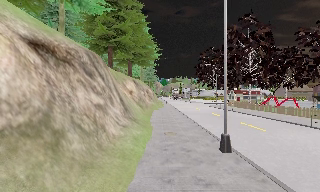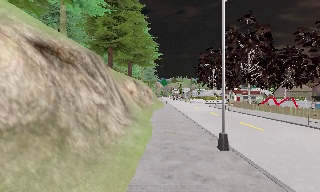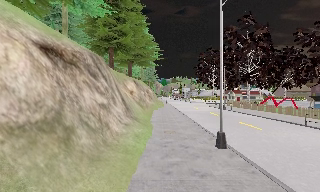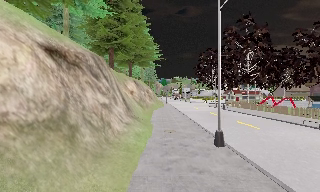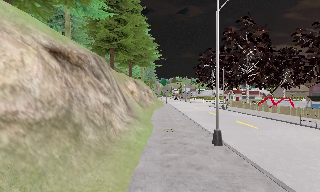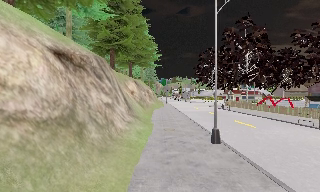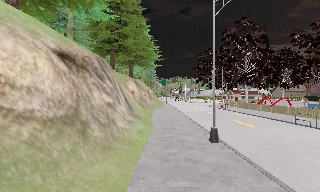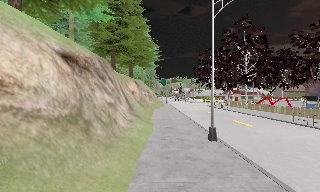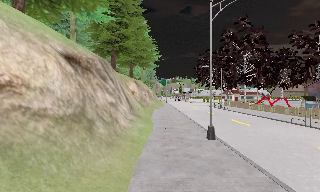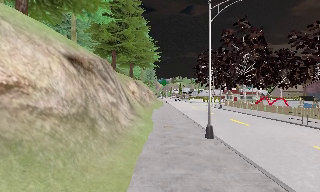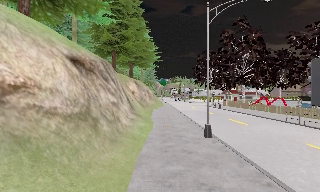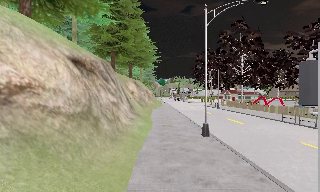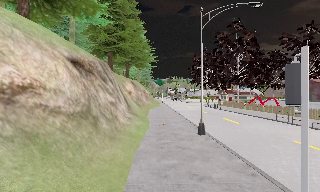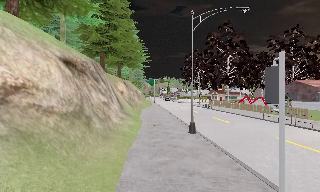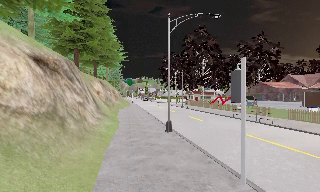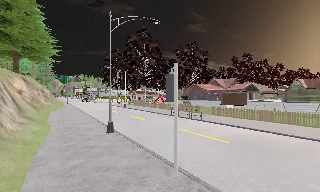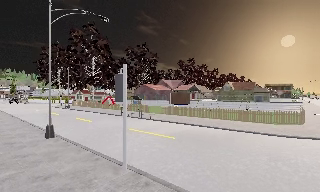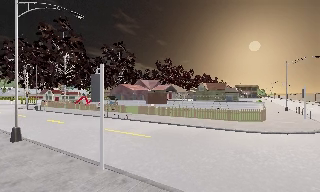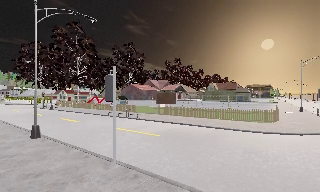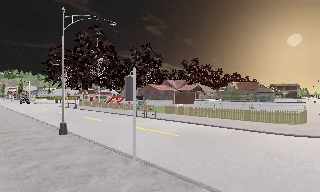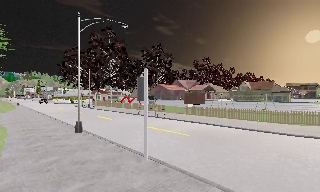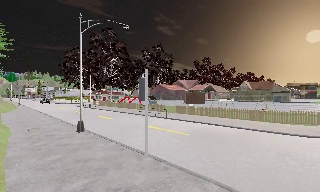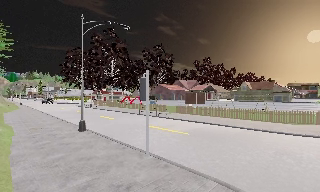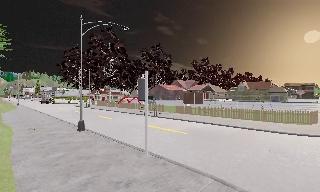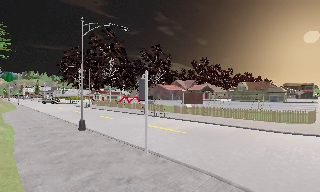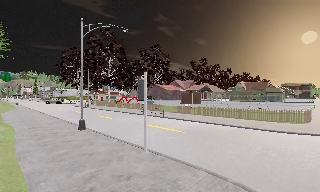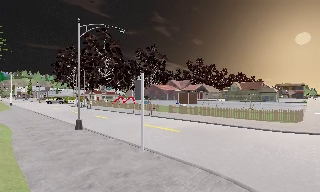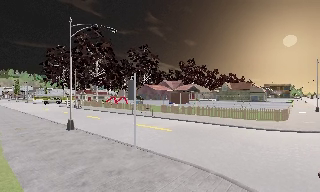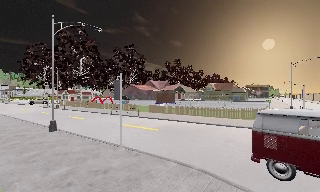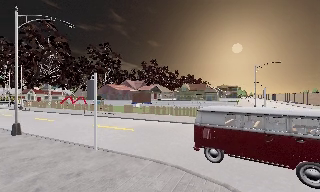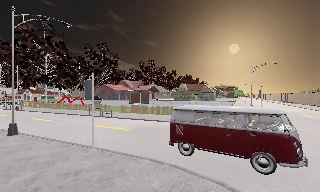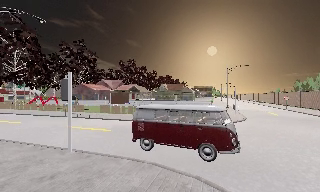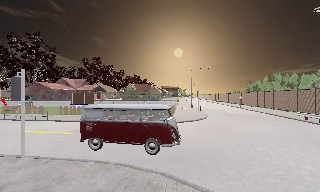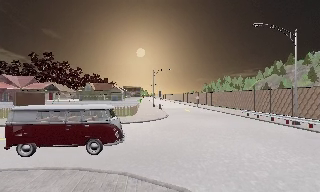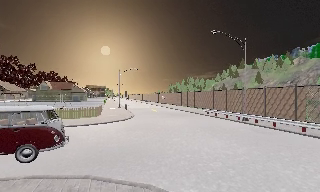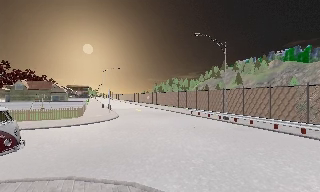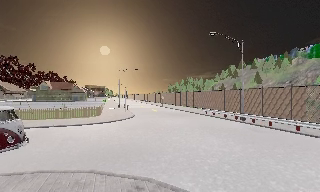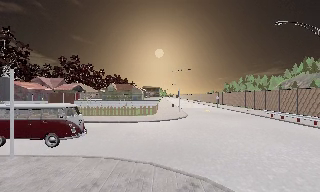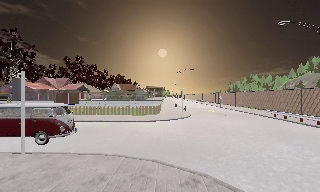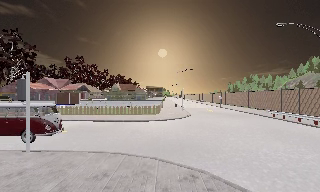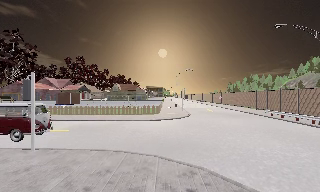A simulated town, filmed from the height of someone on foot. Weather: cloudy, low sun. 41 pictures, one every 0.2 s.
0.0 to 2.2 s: The camera travels backward, about 2.5 m, so what stands in front gets smaller.
2.2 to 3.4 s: The camera pans to its right, which is clockwise from overhead, by about 55 degrees. It travels backward, about 1.5 m.
3.4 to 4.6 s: The camera pans to its left, which is counterclockwise from overhead, by about 15 degrees. It travels backward, about 1 m, so what stands in front gets smaller.
4.6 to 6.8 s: The camera swings to its right by about 60 degrees, and the scene slides to the left. It travels backward, about 1.5 m.
6.8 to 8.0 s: The scene slides to the right, as the camera pans about 20 degrees to its left. It travels backward, about 1 m, so what stands in front gets smaller.
The film runs backward here.
